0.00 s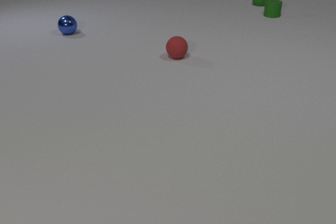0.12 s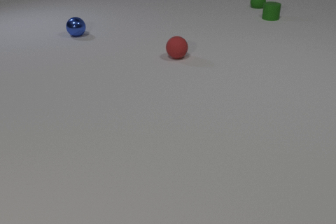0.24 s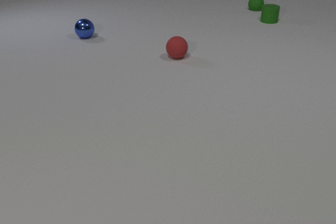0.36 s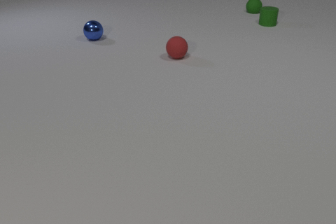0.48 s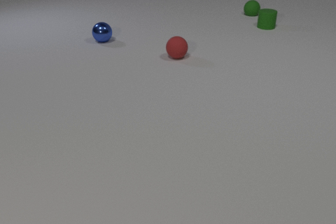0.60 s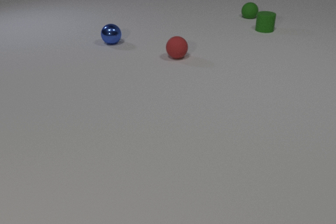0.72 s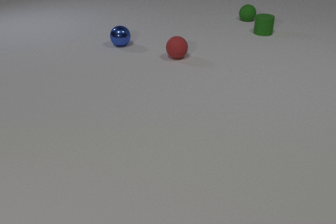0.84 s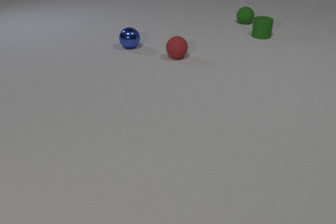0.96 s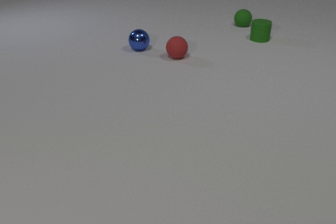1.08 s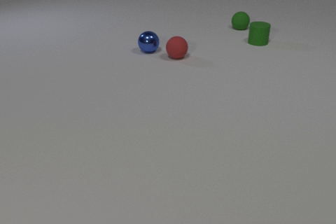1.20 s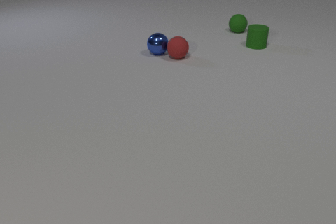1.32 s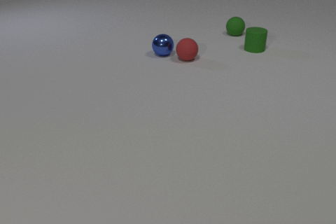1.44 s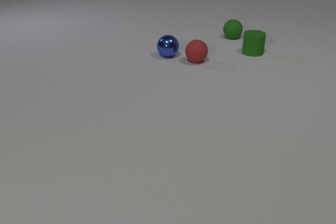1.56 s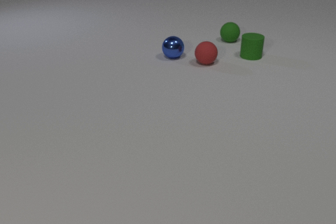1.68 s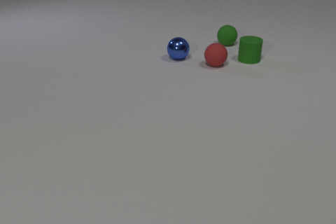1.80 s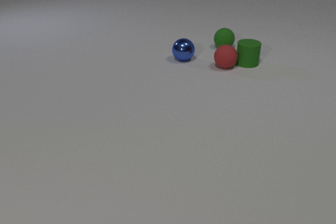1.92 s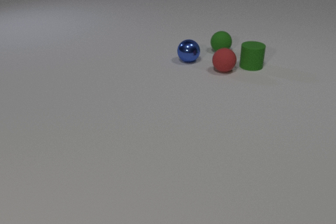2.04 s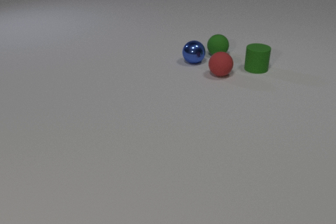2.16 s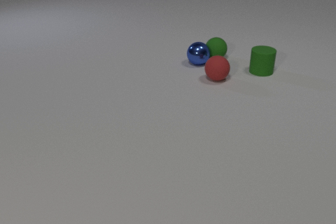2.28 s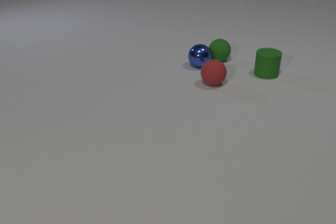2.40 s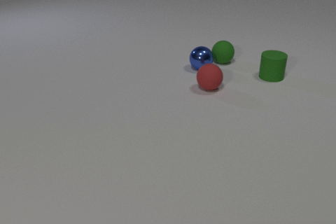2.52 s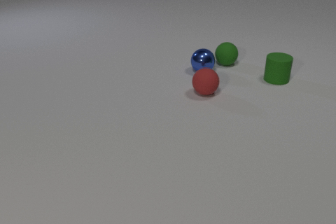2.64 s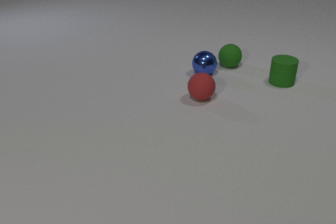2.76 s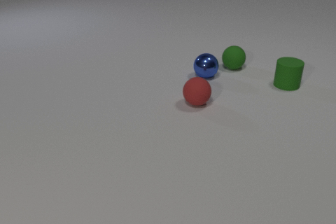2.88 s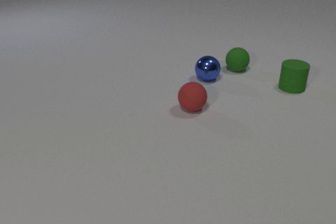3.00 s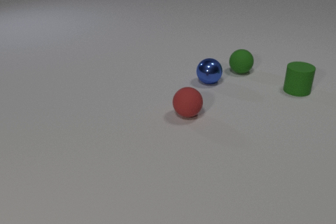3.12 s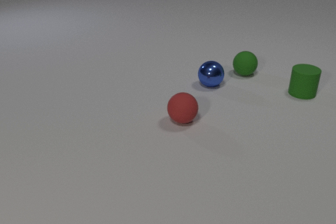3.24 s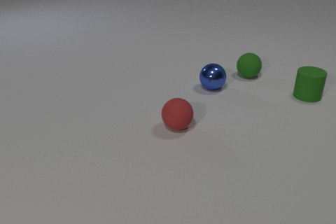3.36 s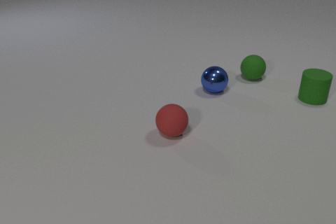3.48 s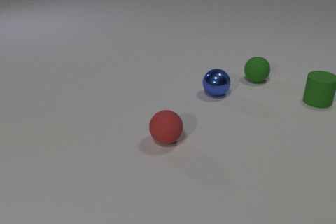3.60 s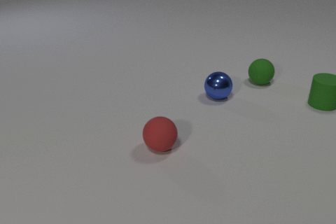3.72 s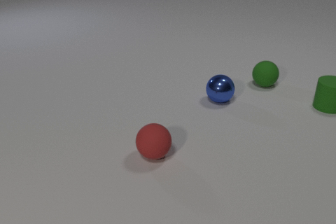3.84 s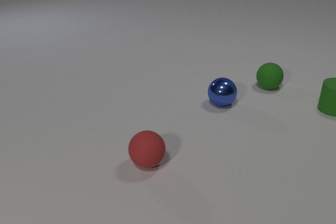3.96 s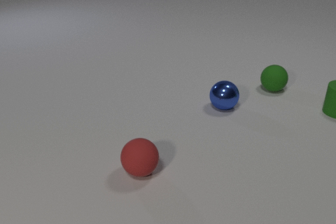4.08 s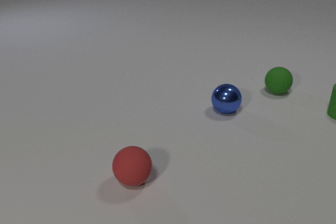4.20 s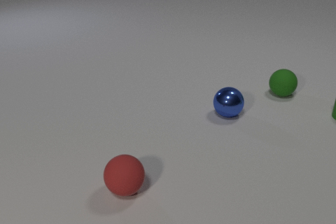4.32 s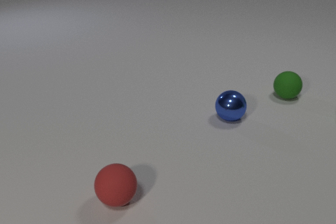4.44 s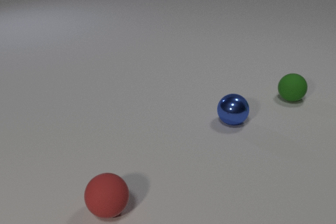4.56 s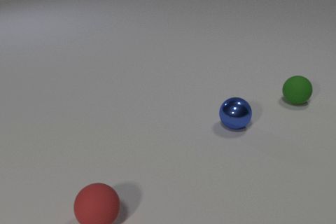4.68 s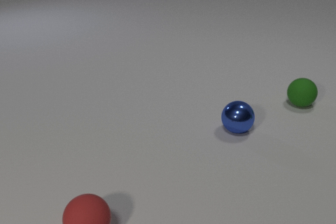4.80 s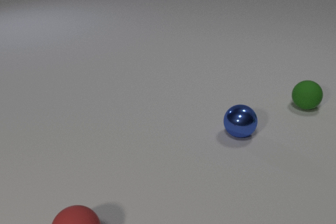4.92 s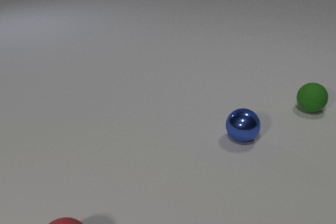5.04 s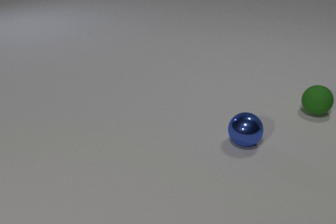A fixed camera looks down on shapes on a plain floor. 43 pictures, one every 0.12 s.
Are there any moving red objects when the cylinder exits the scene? yes.
What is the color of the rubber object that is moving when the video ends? green.
How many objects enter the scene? 0.
0.00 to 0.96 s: The blue metal sphere rolls to the right and toward the camera. The green rubber cylinder slides toward the camera. The green rubber sphere rolls toward the camera.
0.96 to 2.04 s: The blue metal sphere rolls to the right and toward the camera. The red rubber sphere rolls to the right and toward the camera. The green rubber cylinder slides toward the camera. The green rubber sphere rolls toward the camera. The blue metal sphere and the red rubber sphere collide. The red rubber sphere and the green rubber cylinder collide.
2.04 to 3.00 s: The blue metal sphere rolls toward the camera. The red rubber sphere rolls toward the camera. The green rubber cylinder slides toward the camera and to the right. The green rubber sphere rolls toward the camera and to the right. The blue metal sphere and the green rubber sphere collide.
3.00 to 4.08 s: The blue metal sphere rolls toward the camera. The red rubber sphere rolls toward the camera and to the left. The green rubber cylinder slides to the right and toward the camera. The green rubber sphere rolls toward the camera and to the right.
4.08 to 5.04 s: The blue metal sphere rolls toward the camera. The red rubber sphere rolls toward the camera and to the left, leaves at the bottom edge. The green rubber cylinder slides to the right, leaves at the right edge. The green rubber sphere rolls to the right and toward the camera.
